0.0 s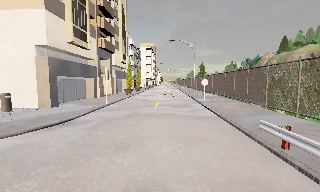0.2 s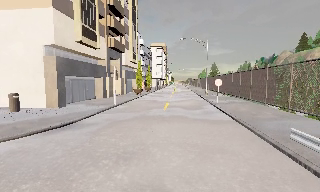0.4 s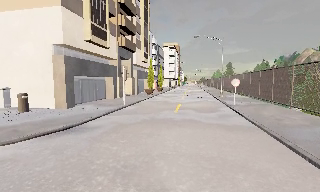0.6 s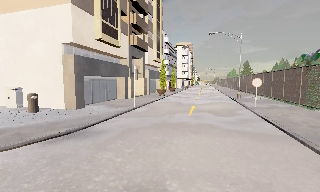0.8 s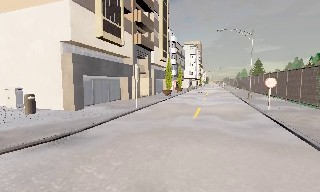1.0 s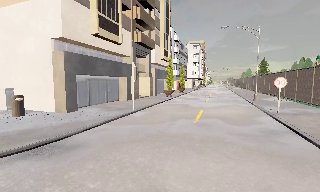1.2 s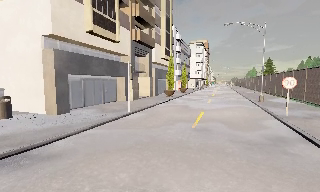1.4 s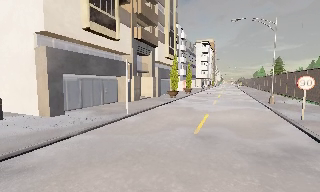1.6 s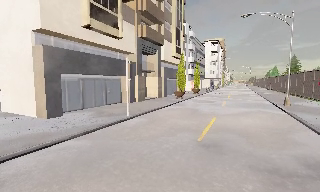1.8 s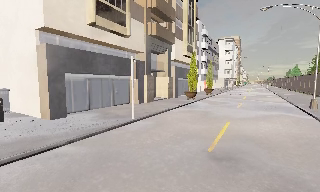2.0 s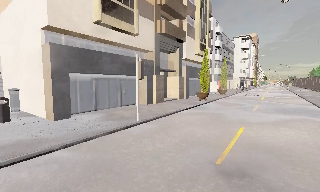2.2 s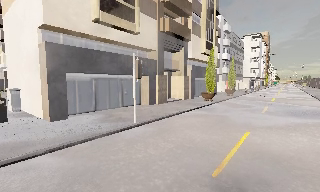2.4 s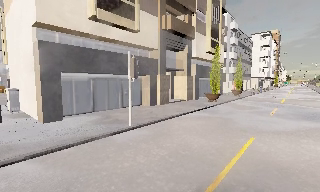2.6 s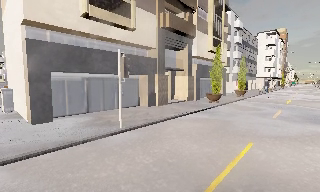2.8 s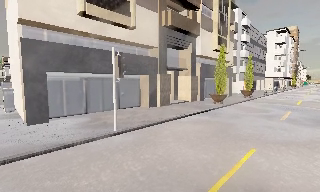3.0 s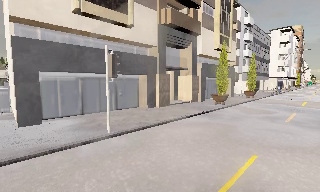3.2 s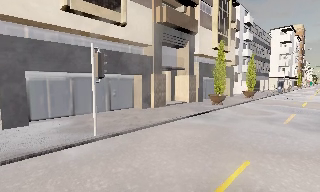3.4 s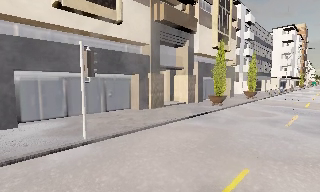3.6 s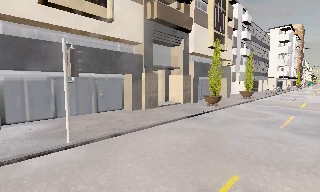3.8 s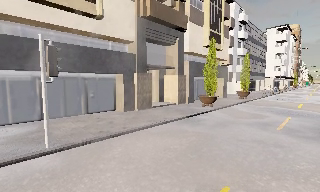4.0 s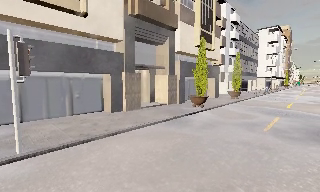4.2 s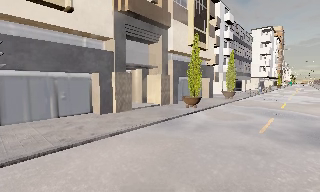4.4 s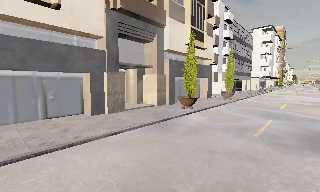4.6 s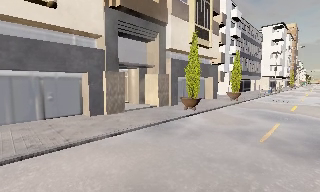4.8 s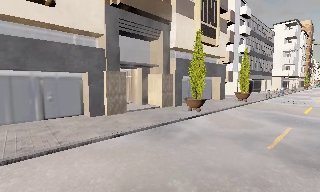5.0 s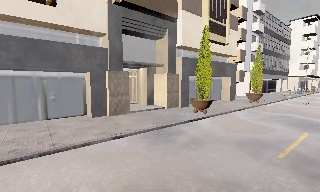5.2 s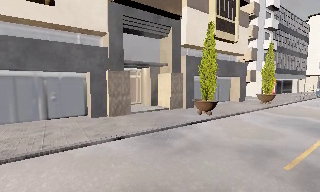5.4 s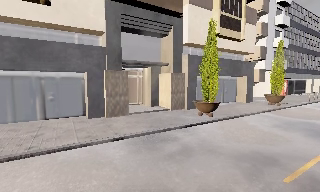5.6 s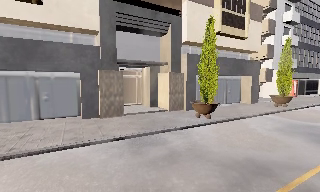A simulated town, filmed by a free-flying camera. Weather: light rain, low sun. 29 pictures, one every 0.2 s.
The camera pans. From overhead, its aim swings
counterclockwise.
0.0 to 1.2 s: The camera pans to its left, which is counterclockwise from overhead, by about 20 degrees. It travels forward, about 5 m, so what stands in front looms larger.
1.2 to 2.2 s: The camera pans to its left, which is counterclockwise from overhead, by about 15 degrees. It travels forward and to its right, about 3.5 m, so what stands in front looms larger.
2.2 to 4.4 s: The camera travels forward and to its right, about 6 m, so what stands in front looms larger.
4.4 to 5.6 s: The camera pans to its left, which is counterclockwise from overhead, by about 20 degrees. It travels to its right and forward, about 3.5 m.
The film runs forward here.
